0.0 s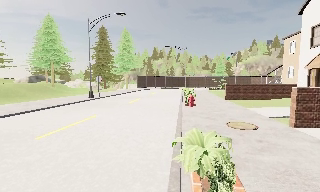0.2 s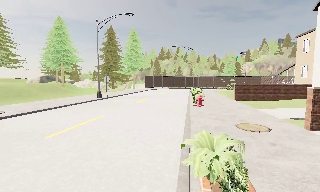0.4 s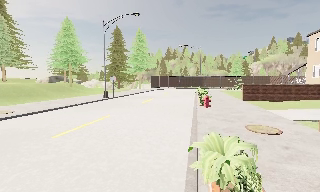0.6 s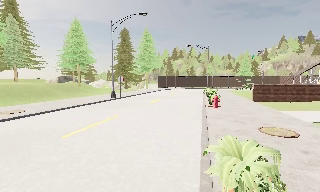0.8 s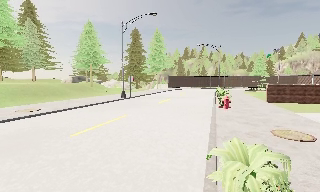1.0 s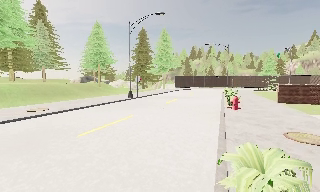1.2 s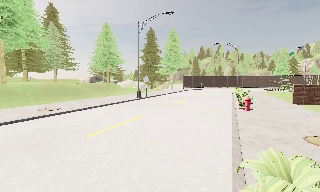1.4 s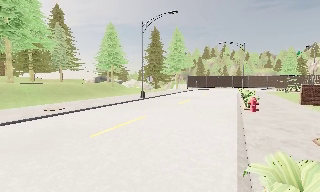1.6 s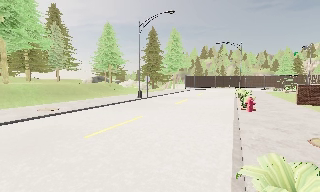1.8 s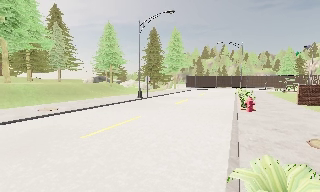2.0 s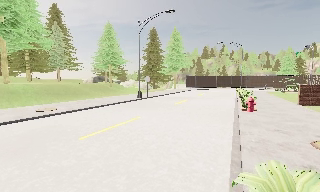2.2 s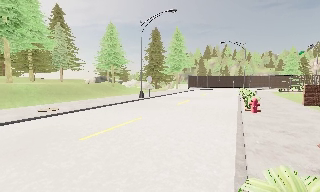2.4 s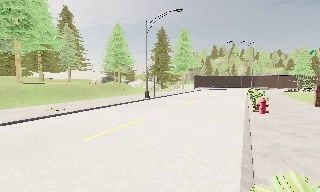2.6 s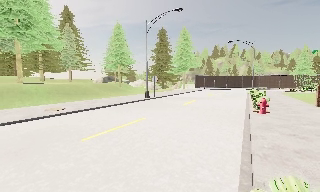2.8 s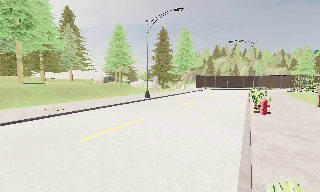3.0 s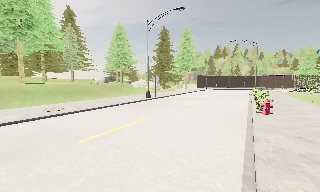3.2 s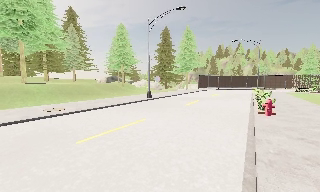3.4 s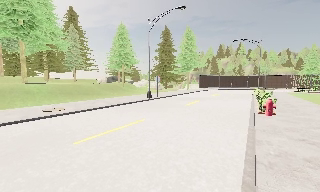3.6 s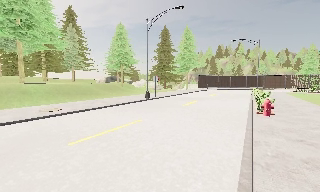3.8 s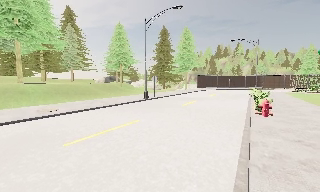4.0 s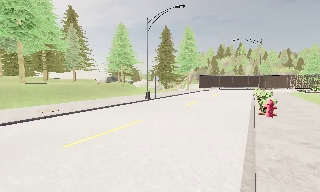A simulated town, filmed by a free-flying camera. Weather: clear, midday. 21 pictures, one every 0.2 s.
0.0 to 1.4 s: The camera pans to its left, which is counterclockwise from overhead, by about 20 degrees. It travels forward, about 0.5 m, so what stands in front looms larger.
1.4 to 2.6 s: The camera shifts only a little, or ends up much as it began.
2.6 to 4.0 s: The camera travels forward, about 0.5 m, so what stands in front looms larger.
The film runs forward here.
